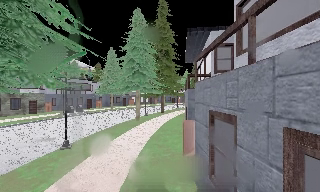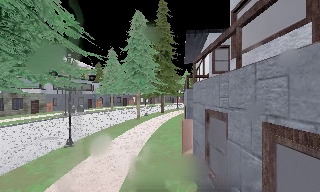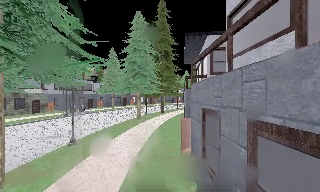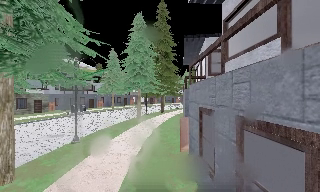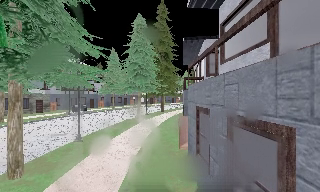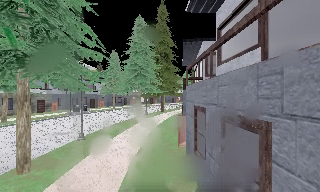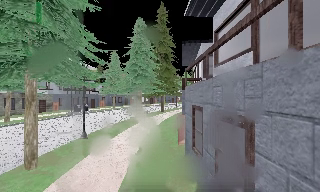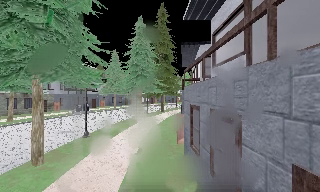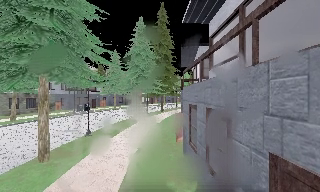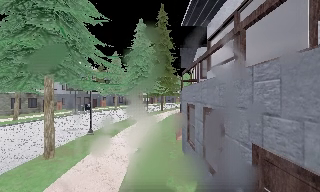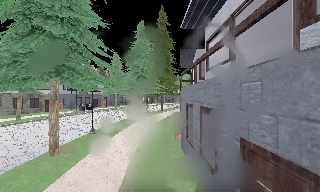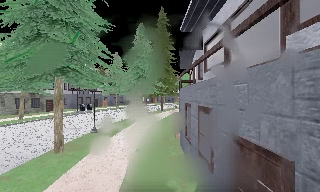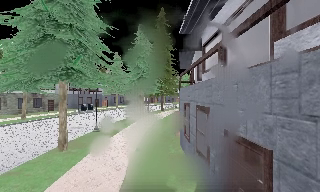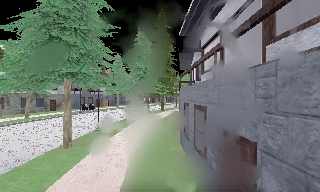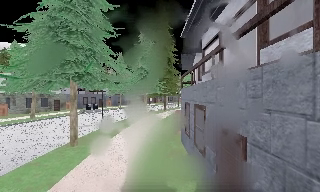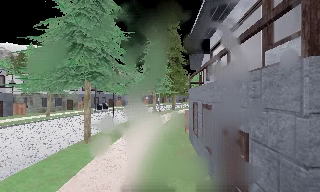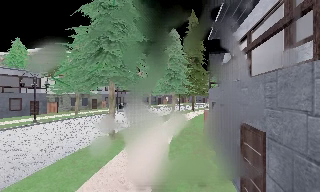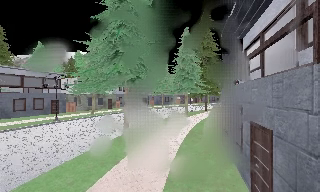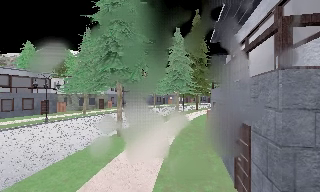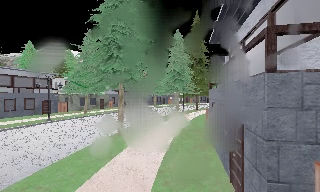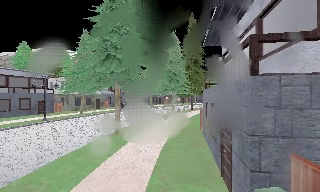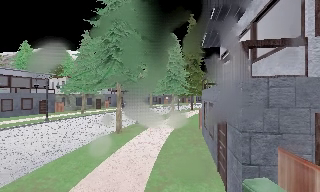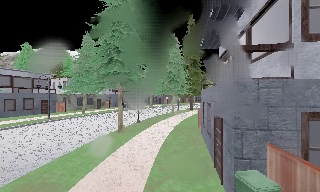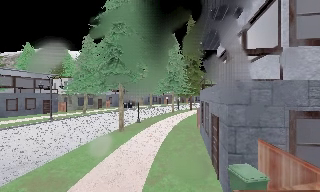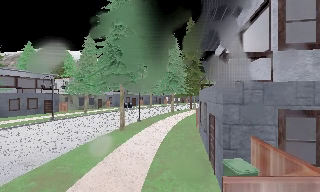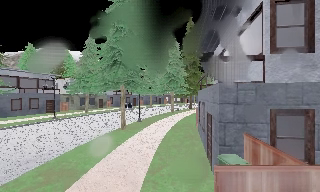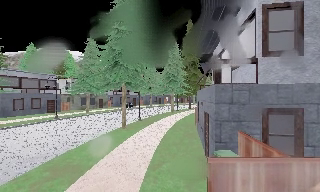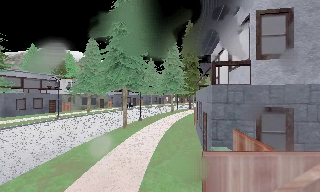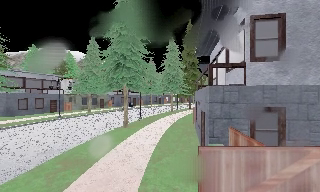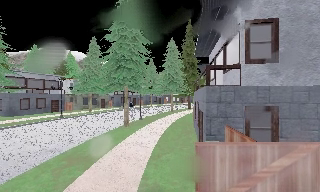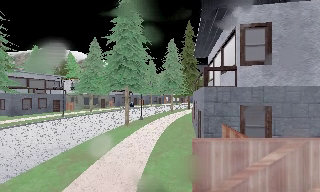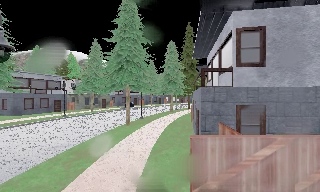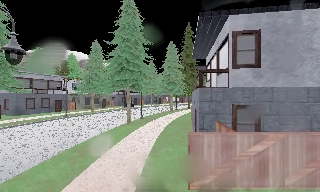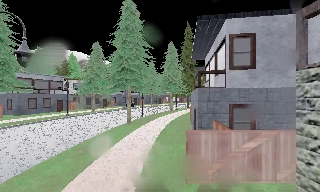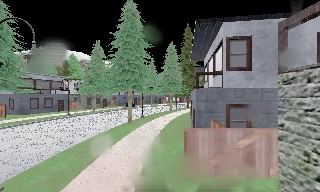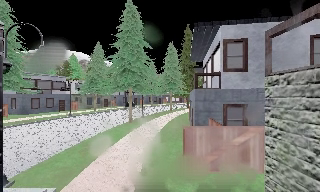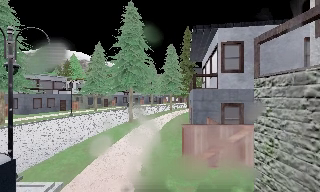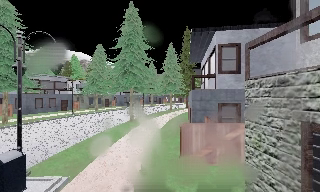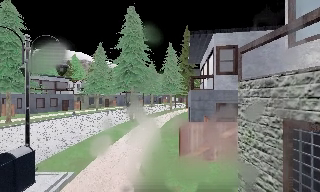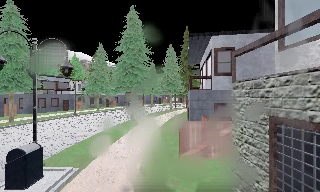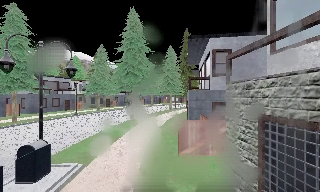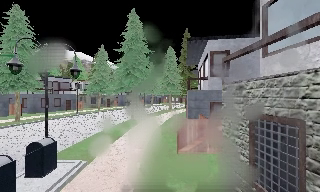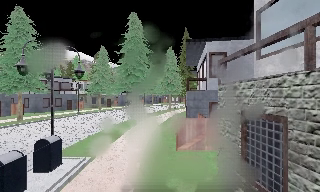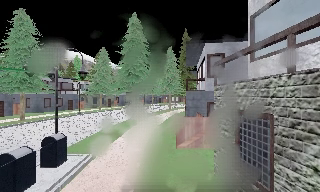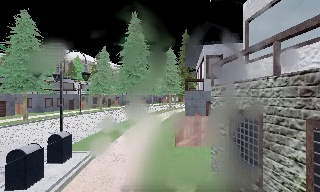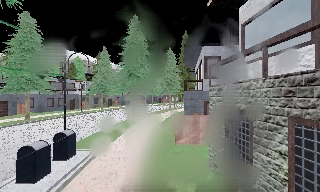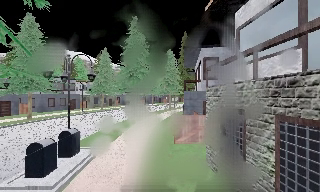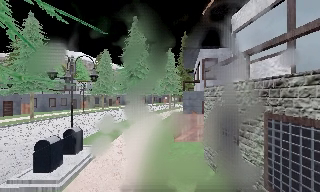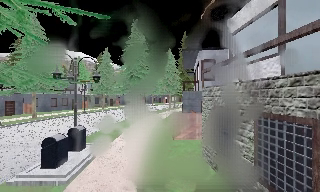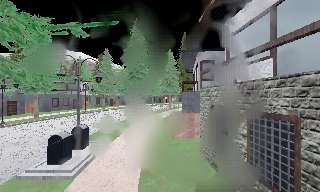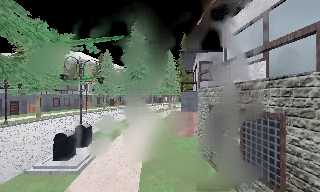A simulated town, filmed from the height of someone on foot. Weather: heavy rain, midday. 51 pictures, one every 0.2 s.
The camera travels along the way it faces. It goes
backward.
0.0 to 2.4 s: The camera travels backward, about 3.5 m, so what stands in front gets smaller.
2.4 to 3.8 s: The scene slides to the right, as the camera pans about 15 degrees to its left. It travels backward, about 2 m, so what stands in front gets smaller.
3.8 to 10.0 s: The camera travels backward, about 9 m, so what stands in front gets smaller.
The film runs backward here.
